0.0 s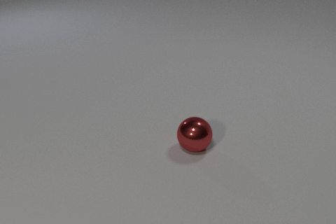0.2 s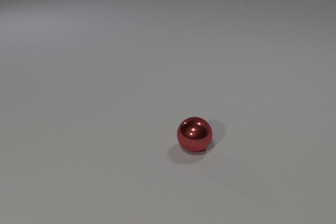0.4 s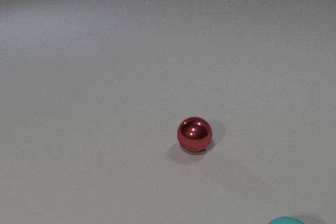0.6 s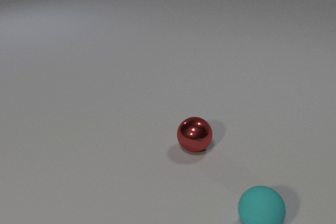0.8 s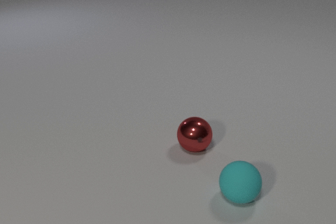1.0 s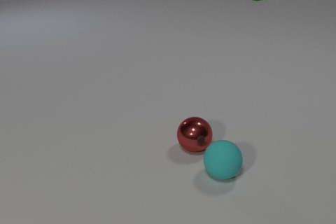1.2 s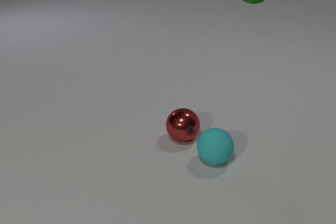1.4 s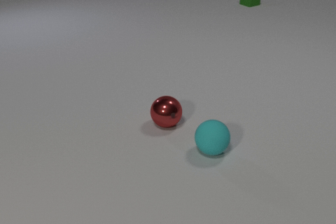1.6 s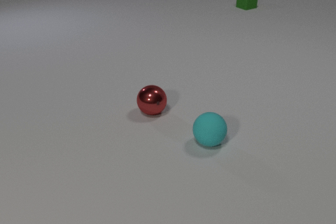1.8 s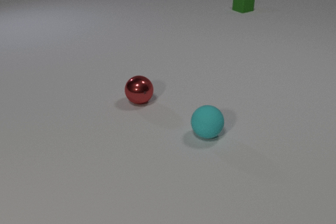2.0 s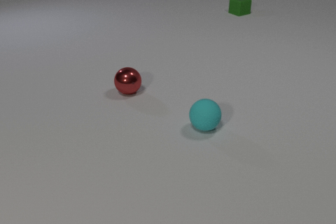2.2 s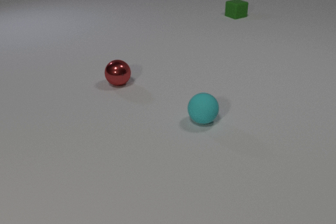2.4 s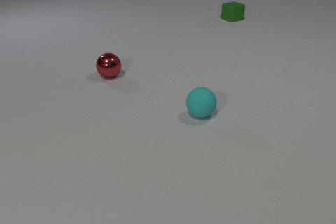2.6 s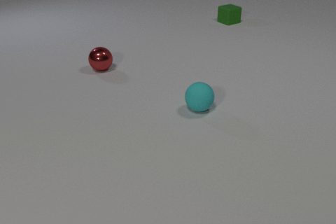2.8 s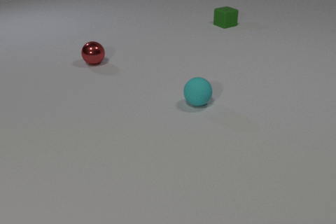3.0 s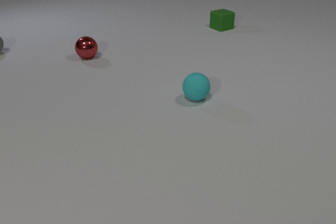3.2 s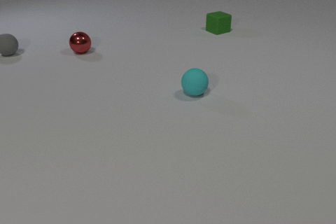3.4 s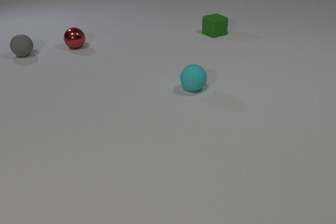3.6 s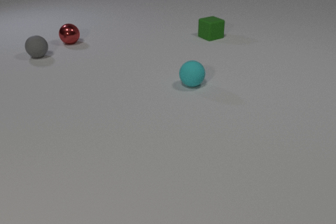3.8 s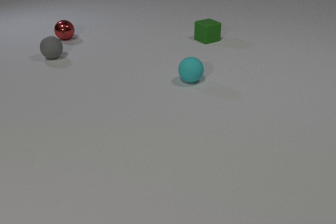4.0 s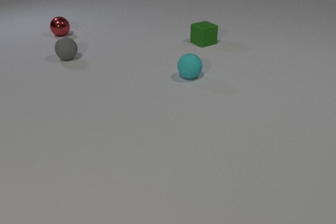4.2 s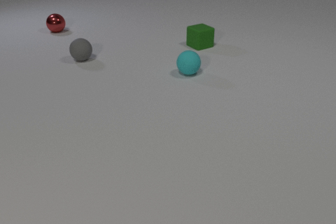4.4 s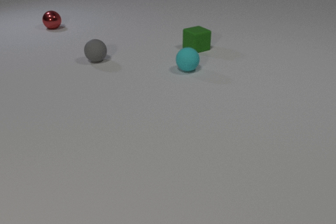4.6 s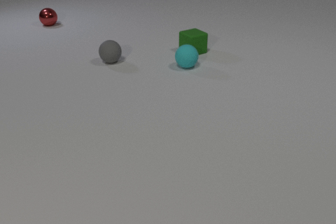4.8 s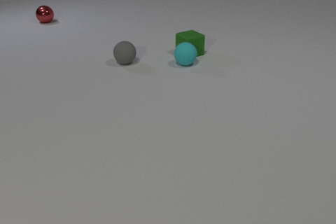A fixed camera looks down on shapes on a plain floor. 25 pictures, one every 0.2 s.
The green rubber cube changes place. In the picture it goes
toward the camera.
The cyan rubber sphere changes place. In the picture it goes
away from the camera.
0.0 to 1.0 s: The cyan rubber sphere comes in at the bottom edge, rolls away from the camera and to the left. The green rubber cube comes in at the top edge, slides toward the camera.
1.0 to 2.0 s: The cyan rubber sphere rolls away from the camera. The red metal sphere rolls away from the camera and to the left. The green rubber cube slides toward the camera. The cyan rubber sphere and the red metal sphere collide.
2.0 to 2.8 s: The cyan rubber sphere rolls away from the camera. The red metal sphere rolls away from the camera and to the left. The green rubber cube slides toward the camera.
2.8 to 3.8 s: The cyan rubber sphere rolls away from the camera. The red metal sphere rolls away from the camera. The green rubber cube slides toward the camera. The gray rubber sphere comes in at the left edge, rolls to the right and toward the camera.
3.8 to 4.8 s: The cyan rubber sphere rolls away from the camera. The red metal sphere rolls away from the camera. The green rubber cube slides toward the camera and to the left. The gray rubber sphere rolls to the right and toward the camera. The cyan rubber sphere and the green rubber cube collide.
How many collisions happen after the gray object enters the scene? 1.
How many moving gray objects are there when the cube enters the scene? 0.
What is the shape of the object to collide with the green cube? sphere.
